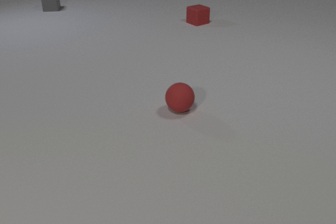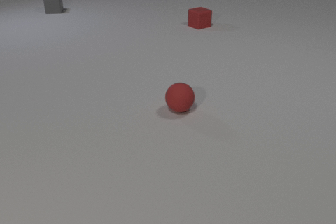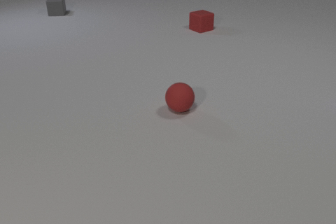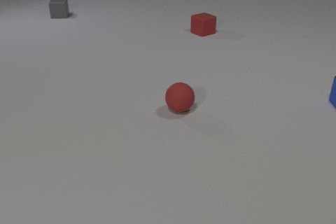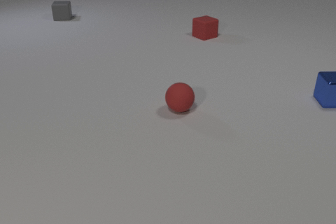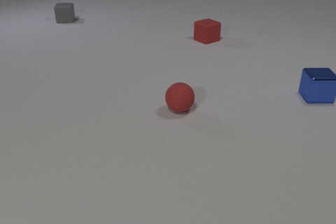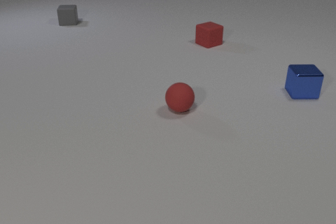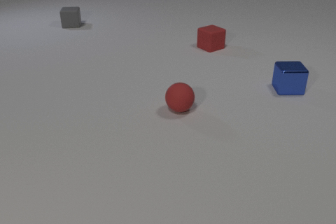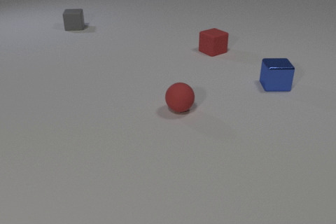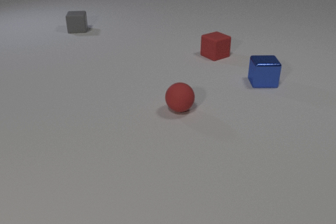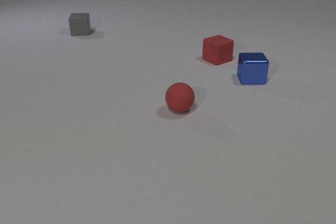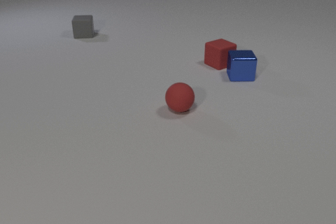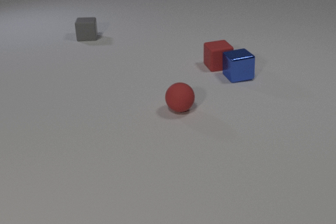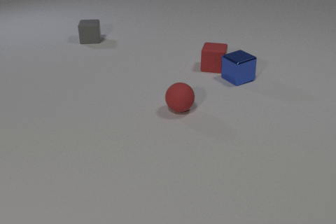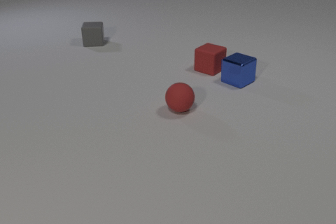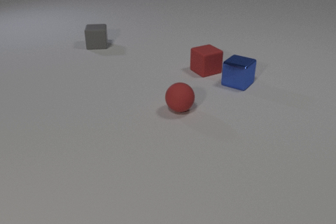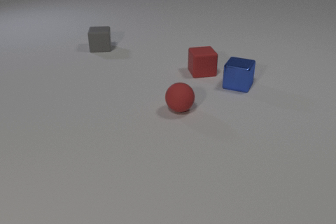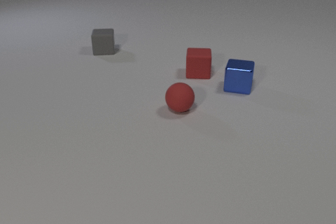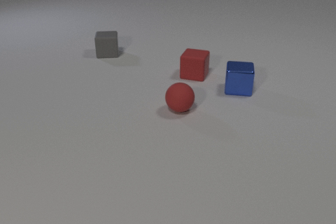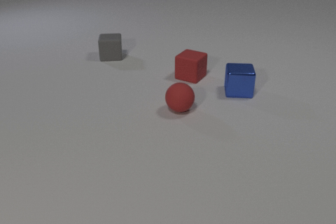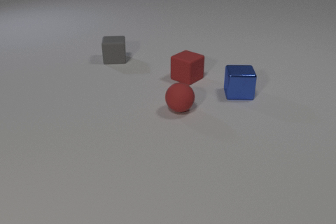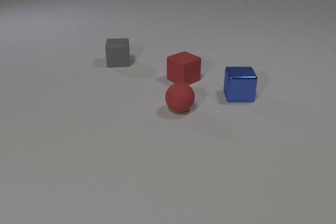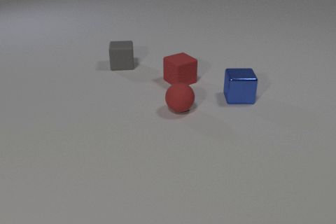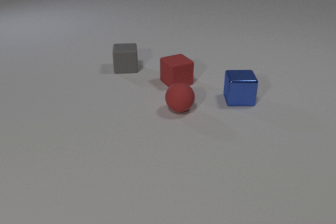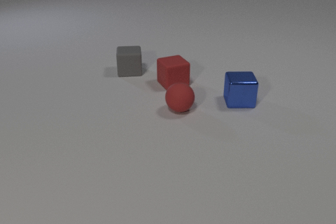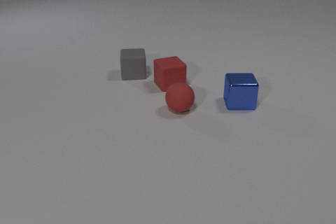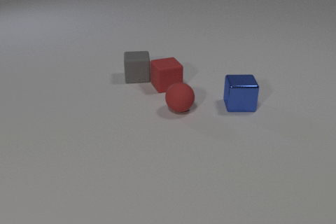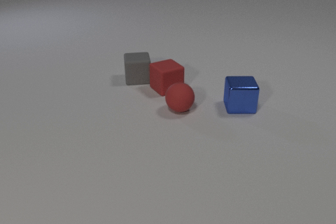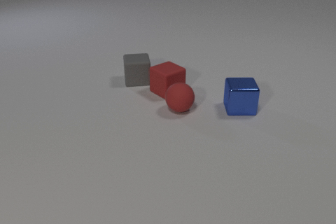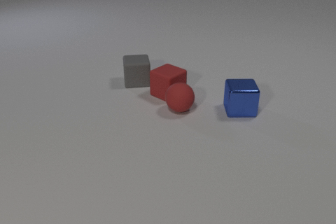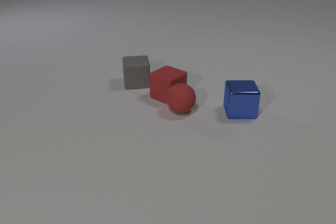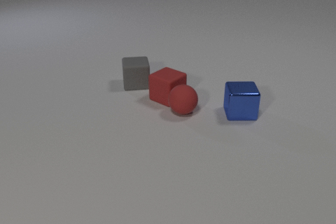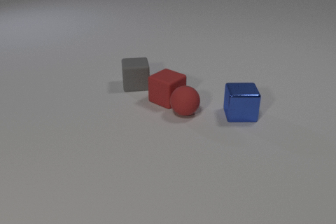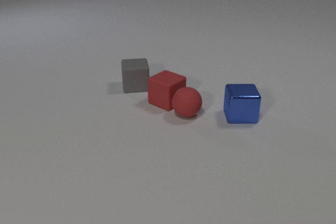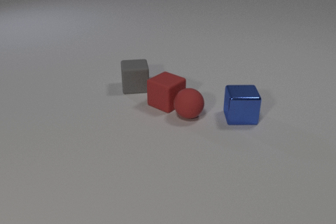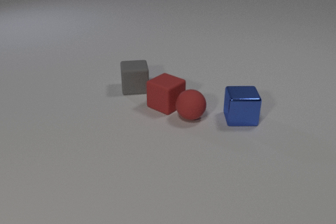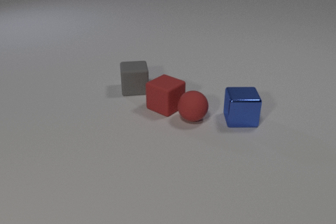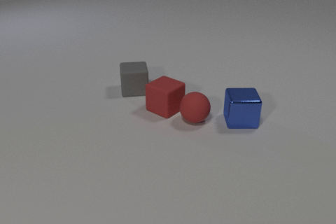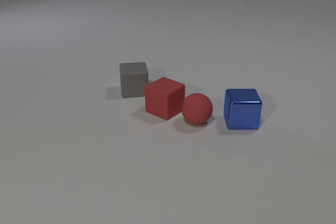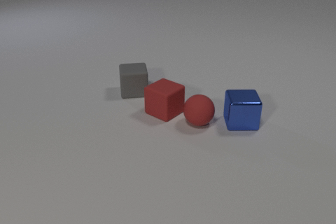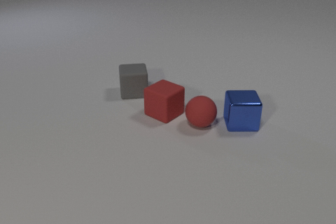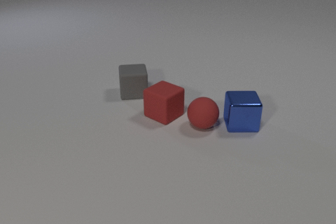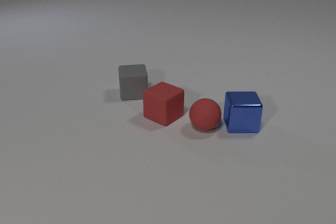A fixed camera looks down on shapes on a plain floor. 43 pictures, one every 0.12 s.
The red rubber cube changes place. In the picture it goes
toward the camera.
The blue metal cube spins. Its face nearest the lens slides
to the right.
0.00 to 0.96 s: The blue metal cube comes in at the right edge, slides to the left. The red rubber cube slides toward the camera. The gray rubber cube slides toward the camera.
0.96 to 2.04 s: The blue metal cube slides to the left, spins so that its near face slides to the right, counterclockwise seen from above. The red rubber cube slides toward the camera, spins clockwise seen from above by about 135 degrees, its near face sliding to the left. The gray rubber cube slides toward the camera. The blue metal cube and the red rubber cube collide.
2.04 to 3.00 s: The blue metal cube slides toward the camera. The red rubber cube slides to the left and toward the camera, spins clockwise seen from above by about 60 degrees, its near face sliding to the left. The gray rubber cube slides toward the camera and to the right.
3.00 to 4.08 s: The blue metal cube slides toward the camera. The red rubber cube slides toward the camera, spins counterclockwise seen from above by about 30 degrees, its near face sliding to the right. The gray rubber cube slides toward the camera. The red rubber sphere rolls toward the camera and to the right. The red rubber cube and the gray rubber cube collide. The red rubber cube and the red rubber sphere collide.
4.08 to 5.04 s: The blue metal cube slides toward the camera. The red rubber cube slides toward the camera. The gray rubber cube slides toward the camera. The red rubber sphere rolls toward the camera and to the right.
Are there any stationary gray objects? no.
What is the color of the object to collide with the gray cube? red.
What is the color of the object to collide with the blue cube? red.
